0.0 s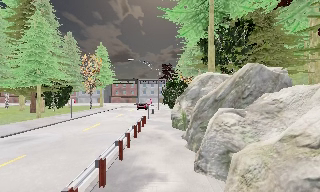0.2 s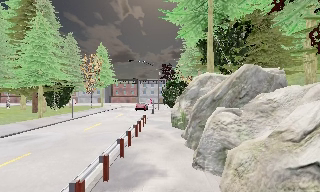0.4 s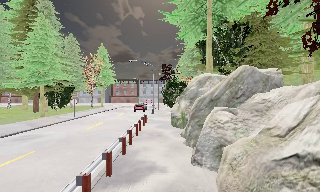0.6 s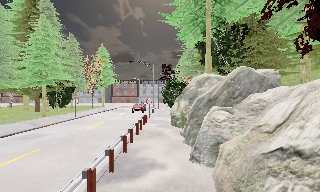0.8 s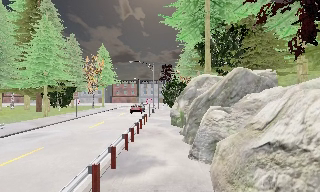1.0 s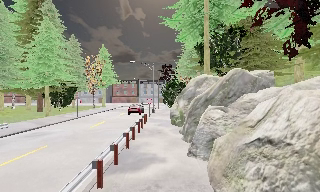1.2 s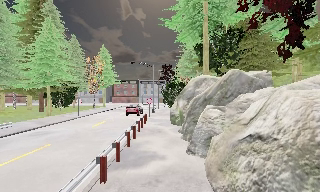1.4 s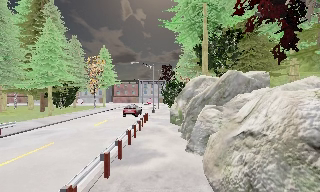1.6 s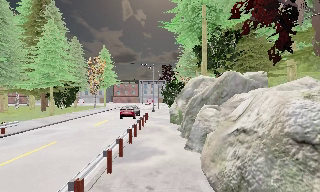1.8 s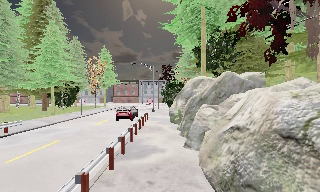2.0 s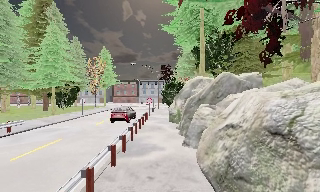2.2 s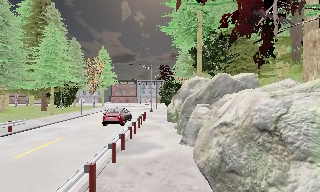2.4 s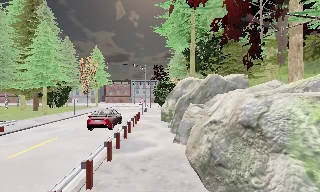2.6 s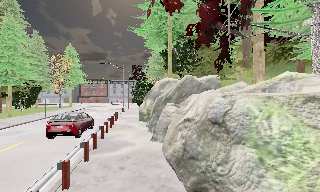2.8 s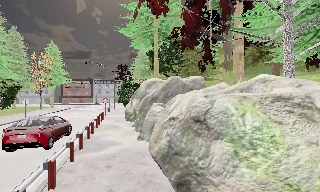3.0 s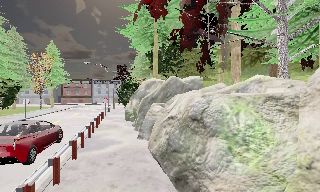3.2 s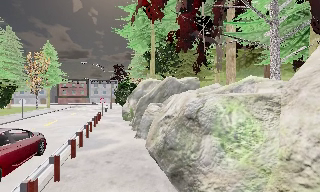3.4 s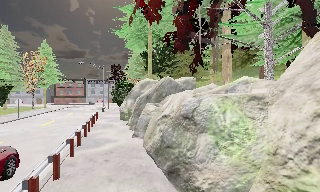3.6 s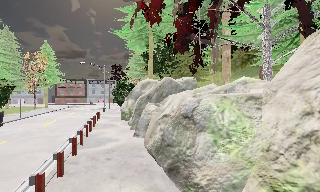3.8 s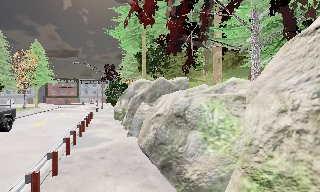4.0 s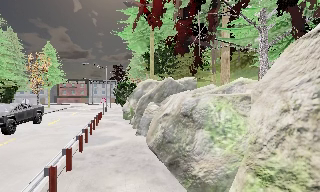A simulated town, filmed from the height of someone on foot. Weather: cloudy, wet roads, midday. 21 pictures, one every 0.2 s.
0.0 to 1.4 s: The camera travels backward, about 2 m, so what stands in front gets smaller.
1.4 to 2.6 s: The camera swings to its right by about 10 degrees, and the scene slides to the left. It travels backward, about 1.5 m, so what stands in front gets smaller.
2.6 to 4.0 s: The camera travels backward, about 1.5 m, so what stands in front gets smaller.
The film runs backward here.
